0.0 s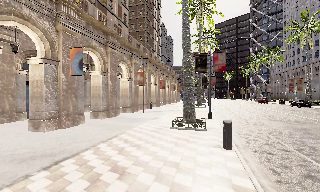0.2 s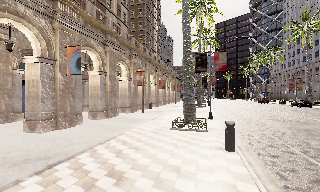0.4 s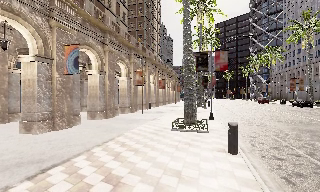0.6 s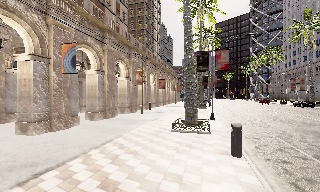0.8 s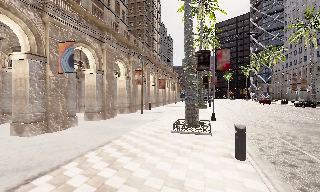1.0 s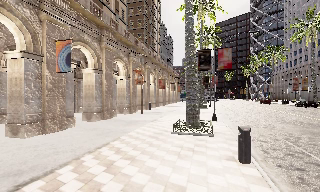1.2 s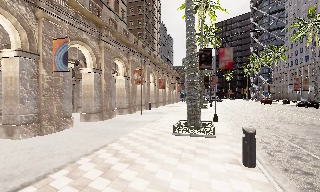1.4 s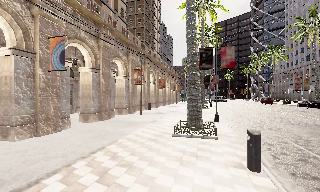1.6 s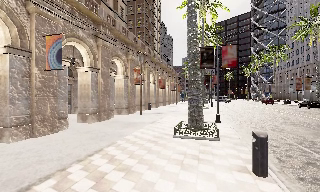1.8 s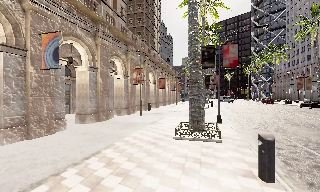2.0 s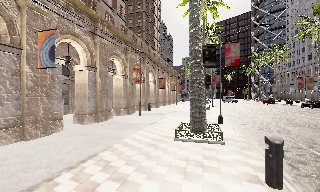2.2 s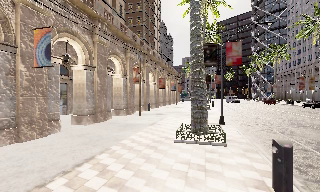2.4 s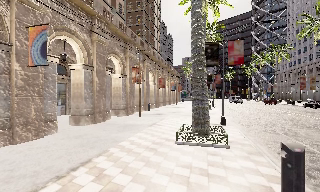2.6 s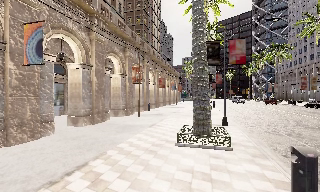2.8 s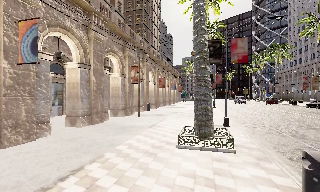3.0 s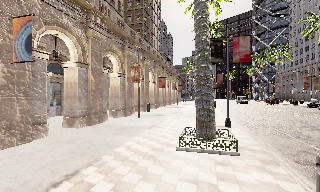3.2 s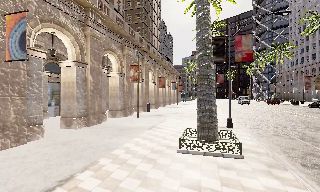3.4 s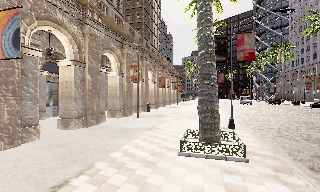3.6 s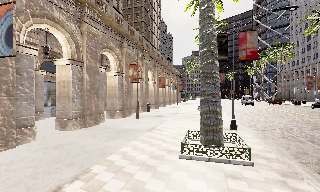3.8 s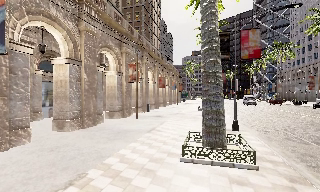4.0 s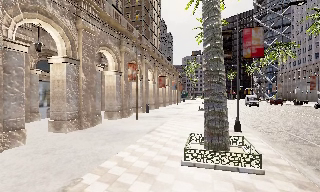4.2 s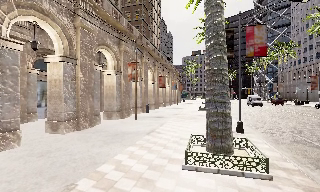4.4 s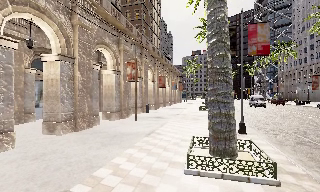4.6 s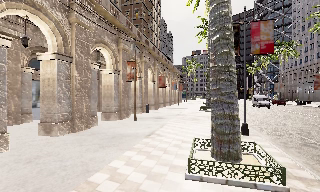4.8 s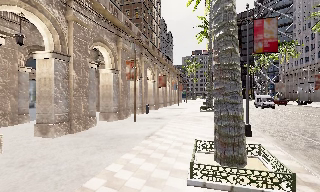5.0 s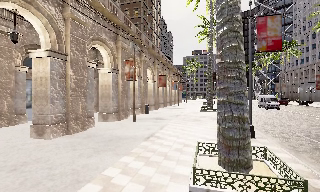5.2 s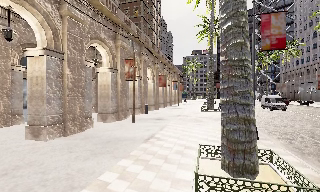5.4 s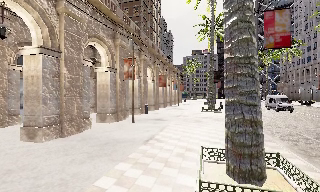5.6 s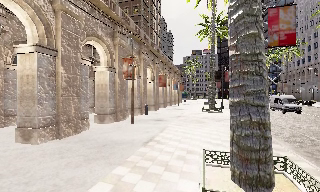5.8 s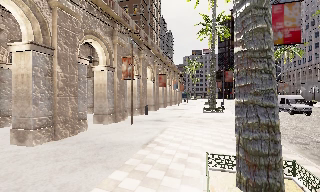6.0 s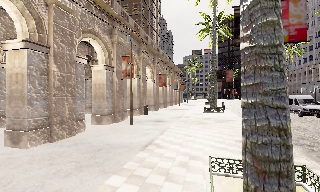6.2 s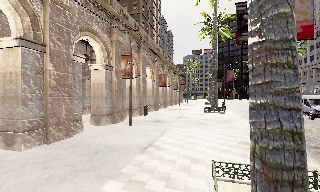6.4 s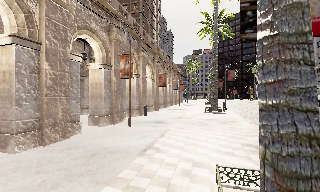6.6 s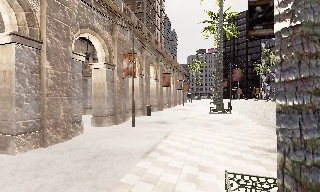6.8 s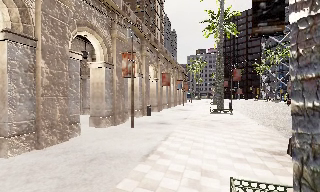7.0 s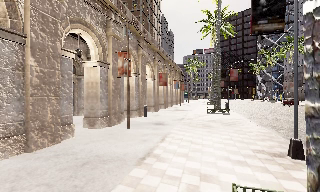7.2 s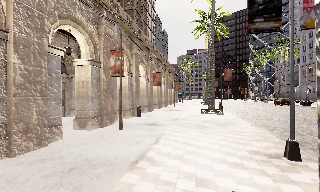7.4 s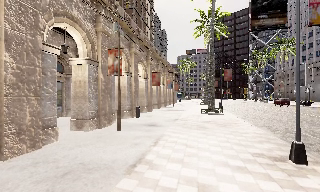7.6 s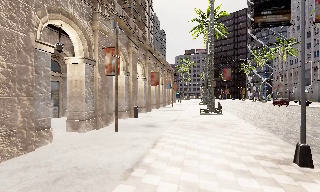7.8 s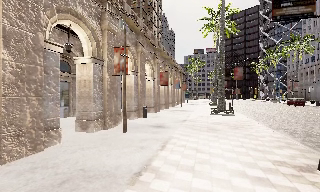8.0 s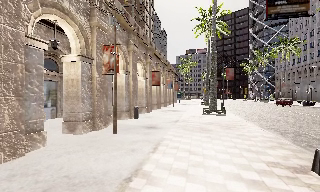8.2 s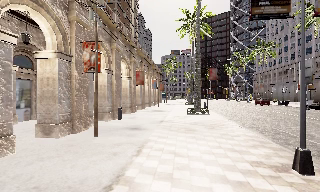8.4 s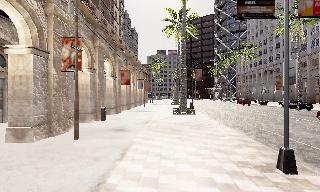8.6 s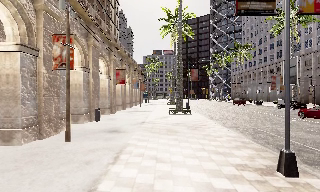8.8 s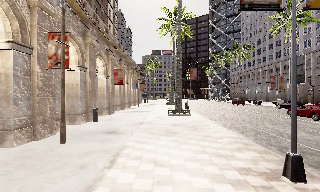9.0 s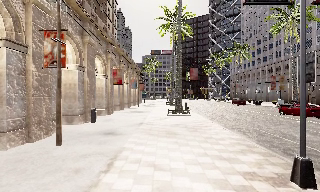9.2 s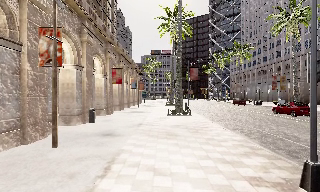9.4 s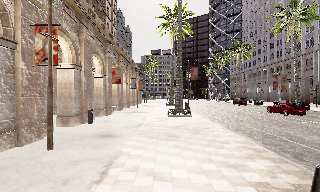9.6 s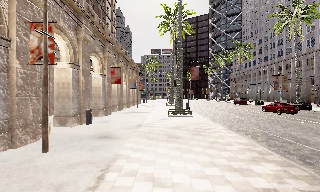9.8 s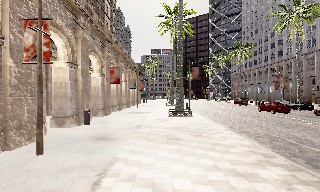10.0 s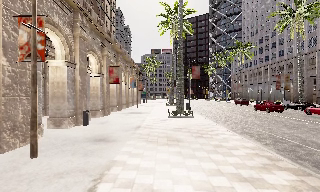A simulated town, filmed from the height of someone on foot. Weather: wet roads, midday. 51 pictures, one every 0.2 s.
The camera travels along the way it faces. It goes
forward.
0.0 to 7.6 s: The camera travels forward, about 11 m, so what stands in front looms larger.
7.6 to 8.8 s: The camera pans to its right, which is clockwise from overhead, by about 10 degrees. It travels forward, about 1.5 m, so what stands in front looms larger.
8.8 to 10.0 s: The camera travels forward, about 1.5 m, so what stands in front looms larger.
The film runs forward here.
